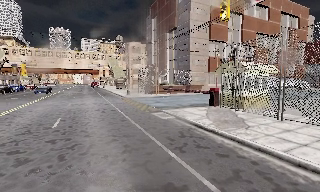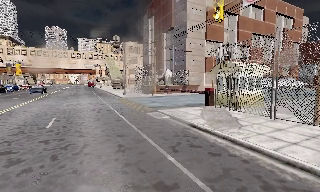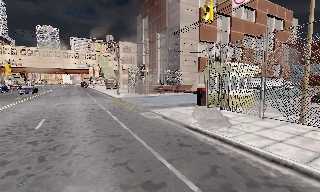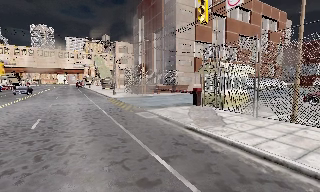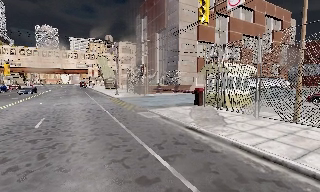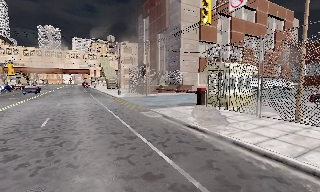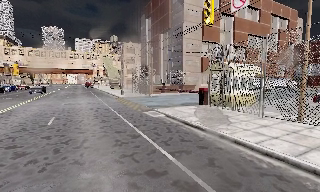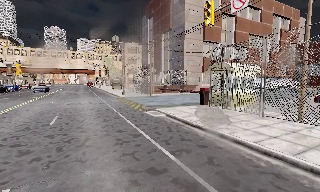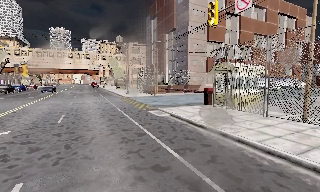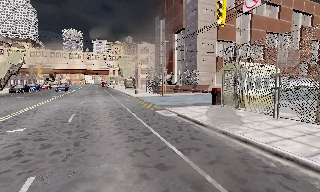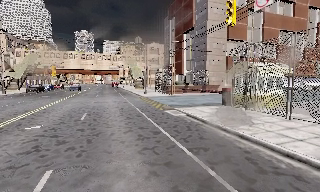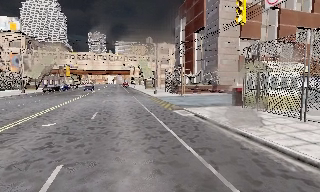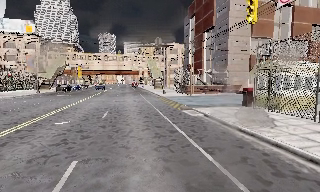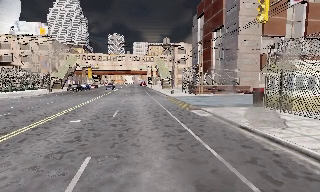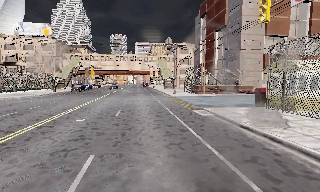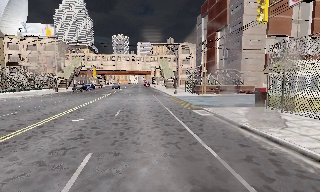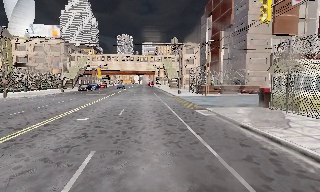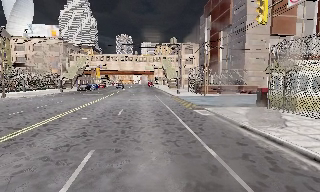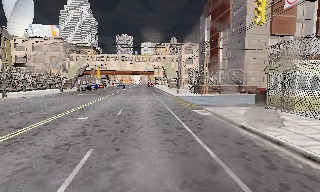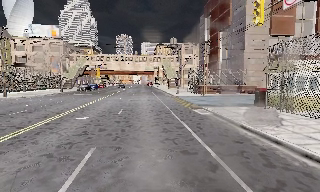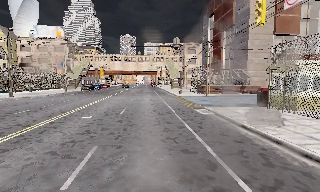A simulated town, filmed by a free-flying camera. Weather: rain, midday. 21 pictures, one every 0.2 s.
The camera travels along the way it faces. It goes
backward.
0.0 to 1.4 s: The camera travels backward, about 0.5 m, so what stands in front gets smaller.
1.4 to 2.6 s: The camera swings to its left by about 15 degrees, and the scene slides to the right. It travels backward, about 0.5 m, so what stands in front gets smaller.
2.6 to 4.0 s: The camera travels backward, about 1 m, so what stands in front gets smaller.
The film runs backward here.
